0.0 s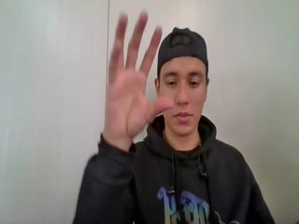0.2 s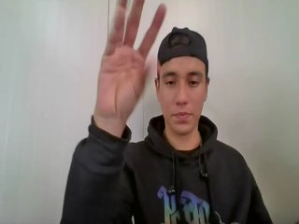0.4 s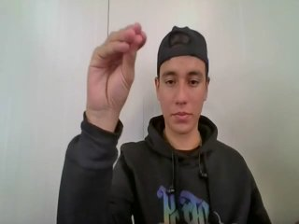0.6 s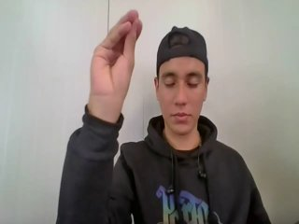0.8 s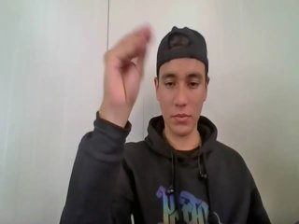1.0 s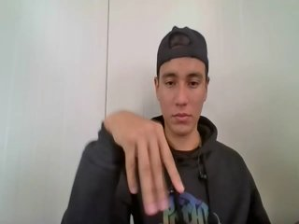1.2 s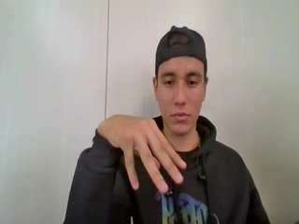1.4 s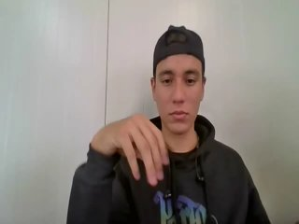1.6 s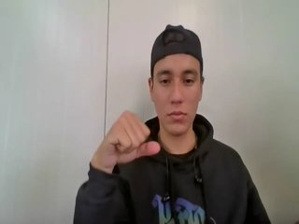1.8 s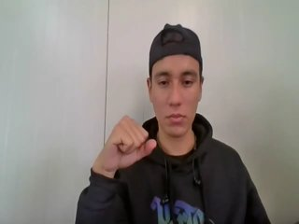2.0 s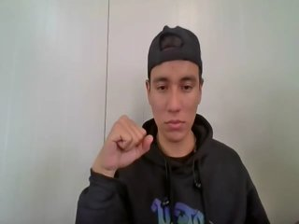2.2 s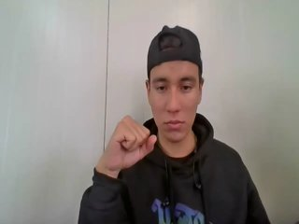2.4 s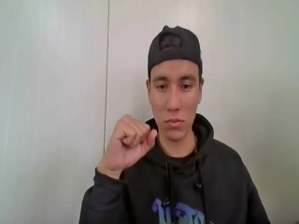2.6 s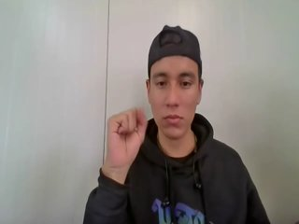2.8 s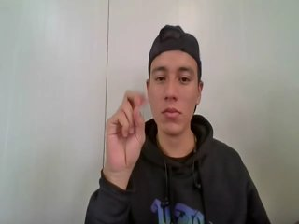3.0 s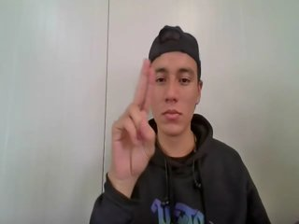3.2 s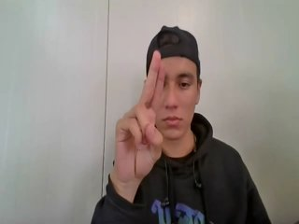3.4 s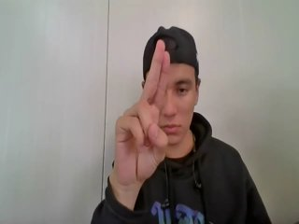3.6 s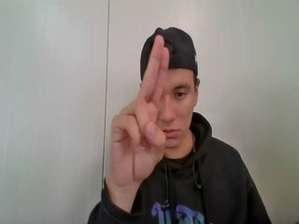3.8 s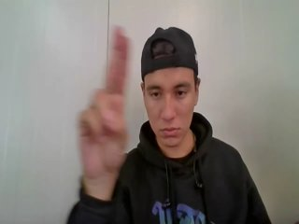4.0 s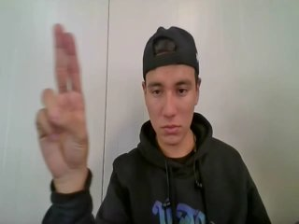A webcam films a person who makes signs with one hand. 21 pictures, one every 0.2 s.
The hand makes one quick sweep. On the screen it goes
downward.
0.0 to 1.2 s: Non-gesture.
1.3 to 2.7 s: On the screen the hand sweeps downward. The name of the sign: Throw down.
2.8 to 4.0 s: Pointing with two fingers.
